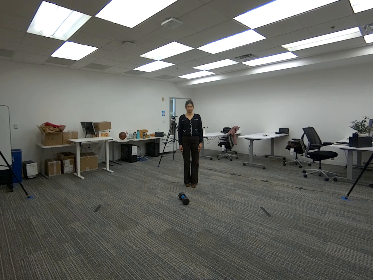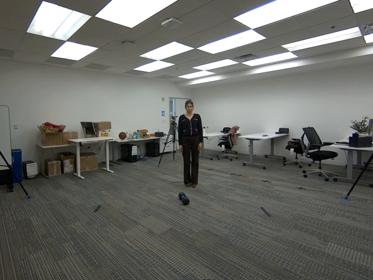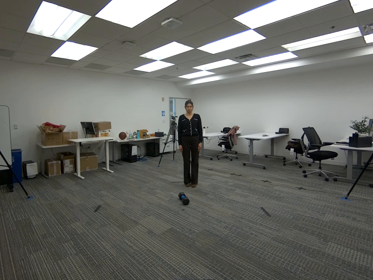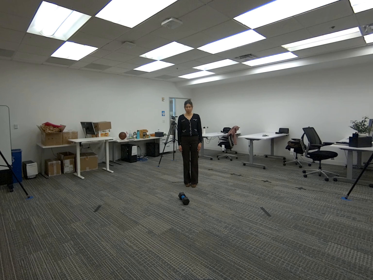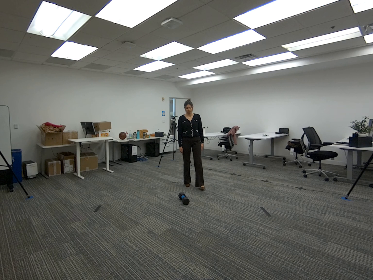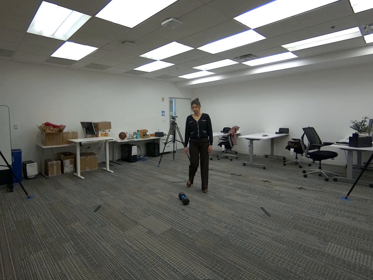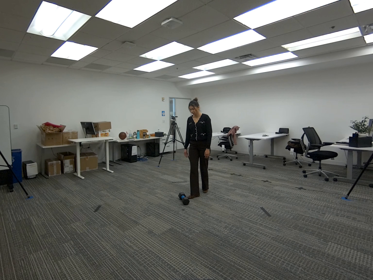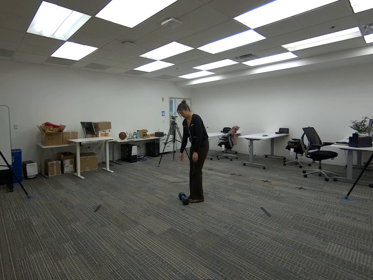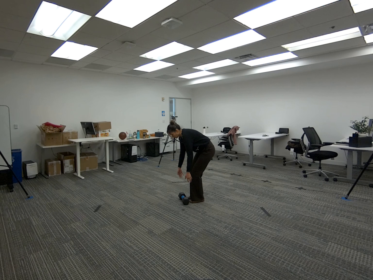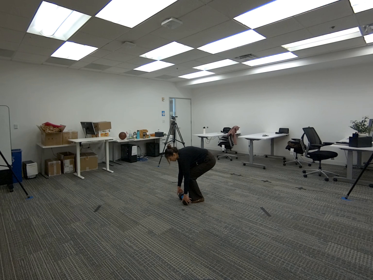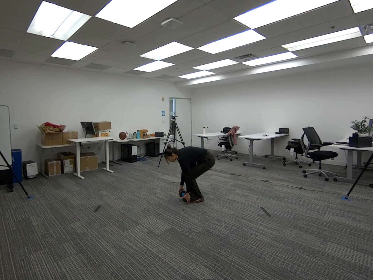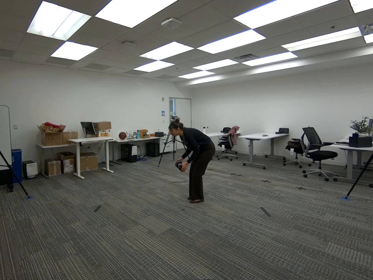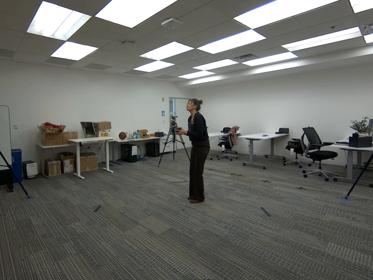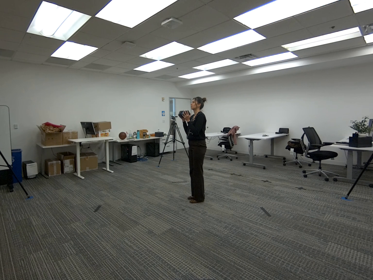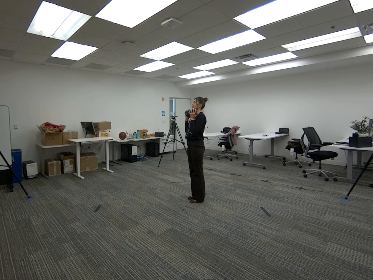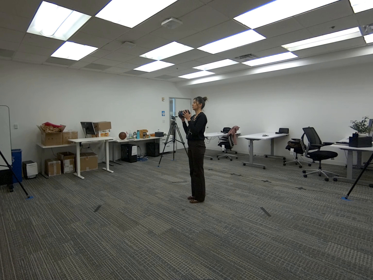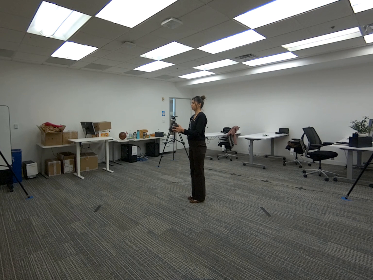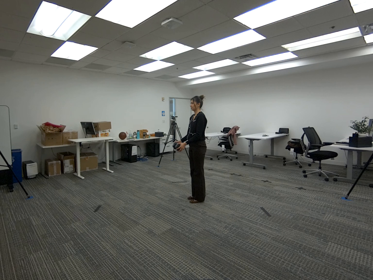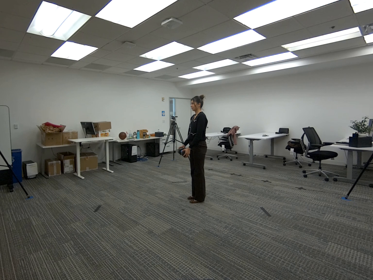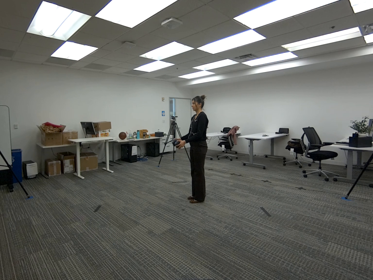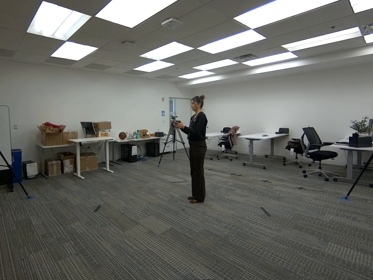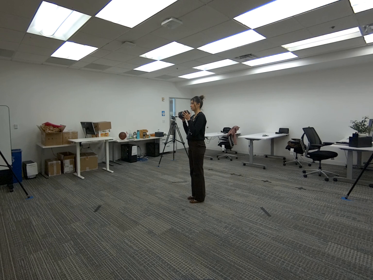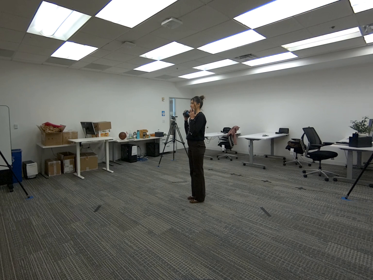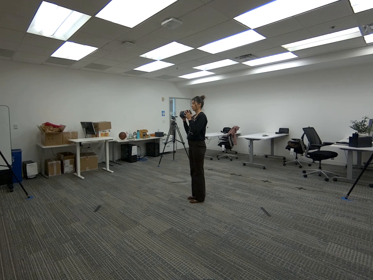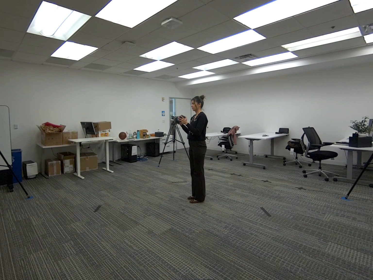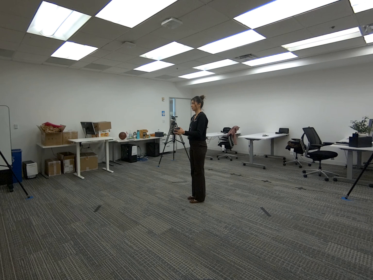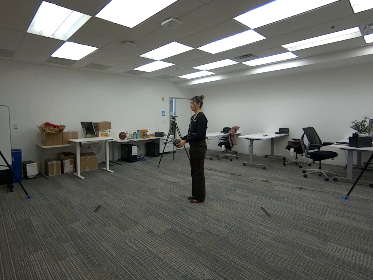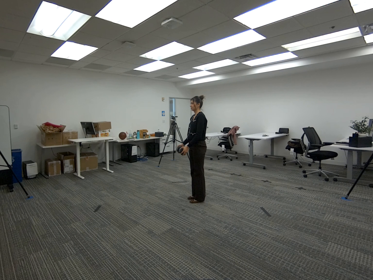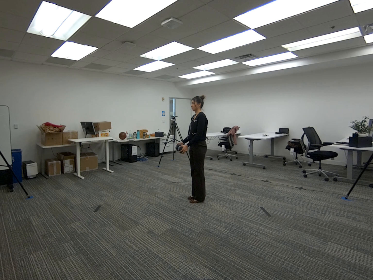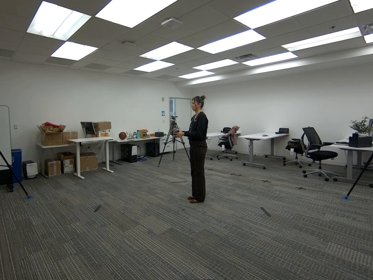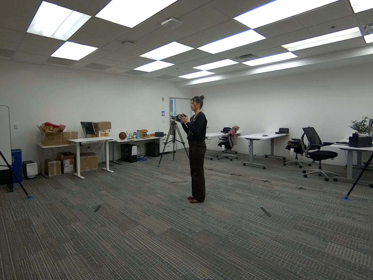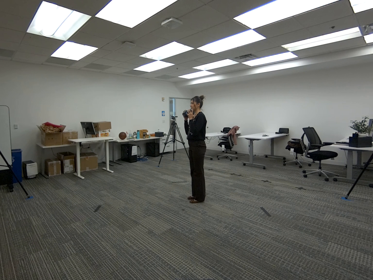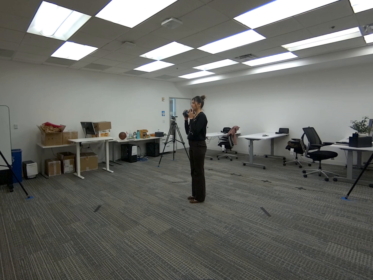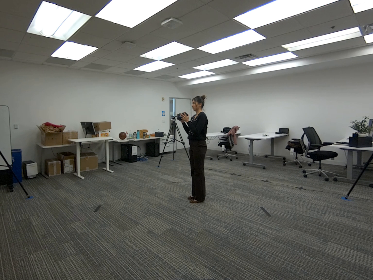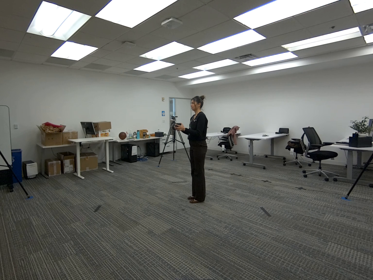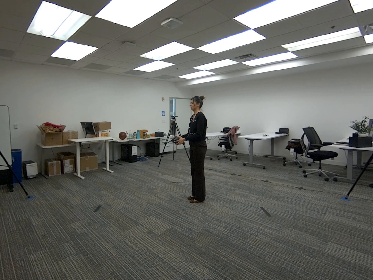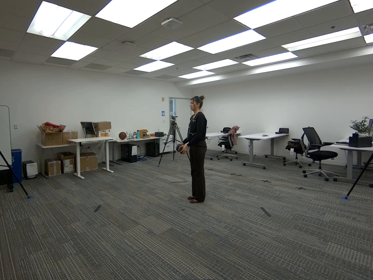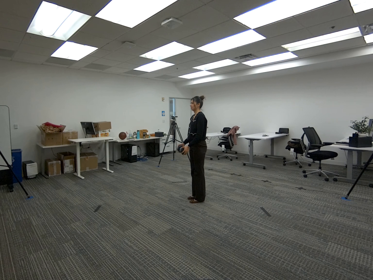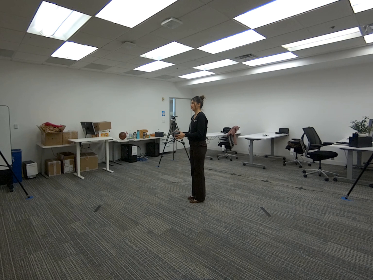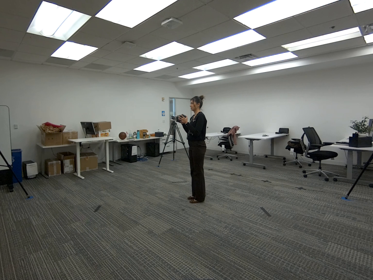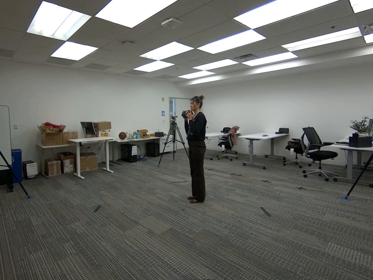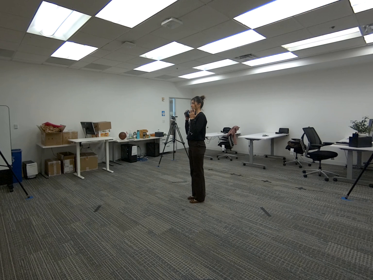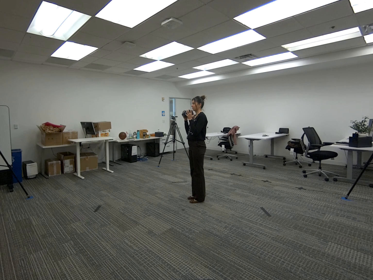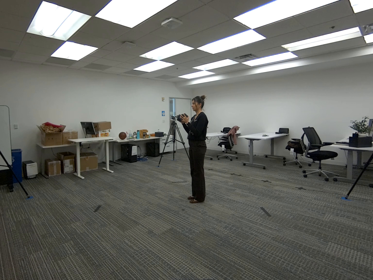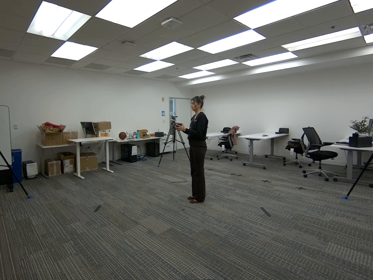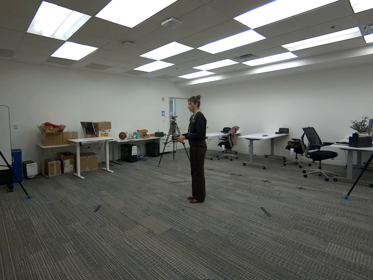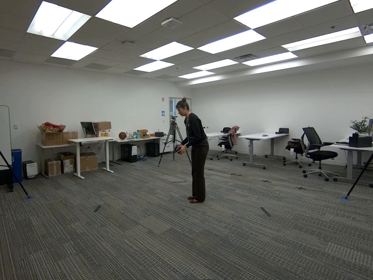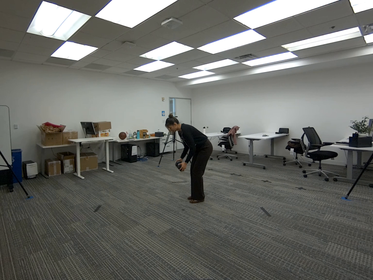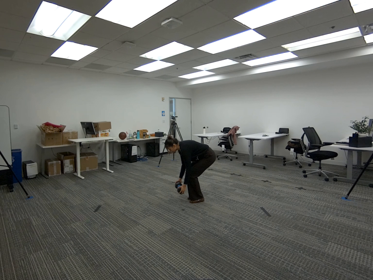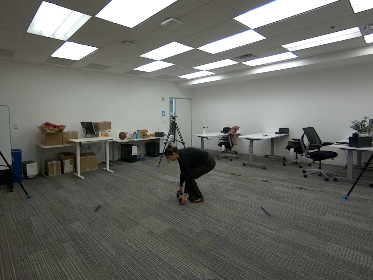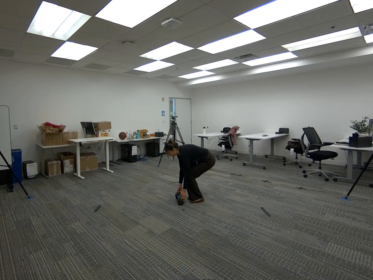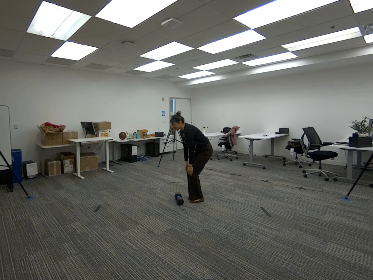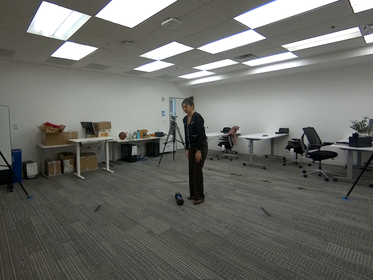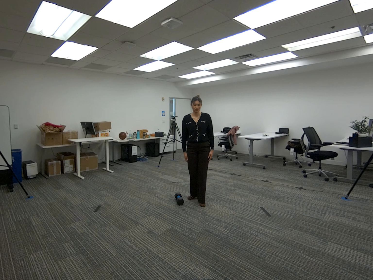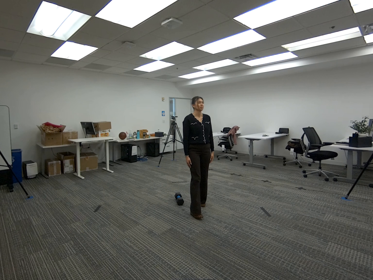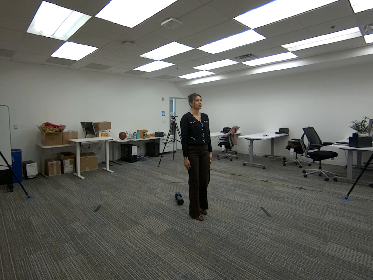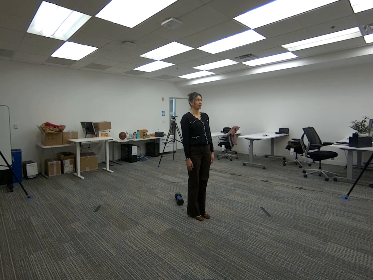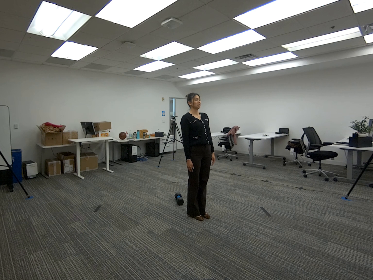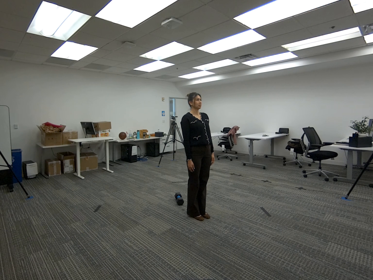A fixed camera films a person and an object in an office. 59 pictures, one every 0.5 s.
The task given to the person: Walk to the dumbbell, grasp it with both hands, and perform bicep curls. Continue until finished, then place the dumbbell back on the ground.
